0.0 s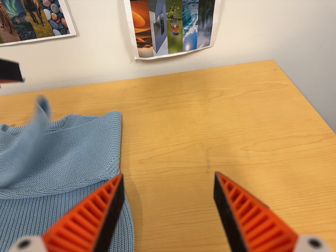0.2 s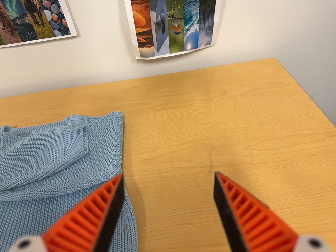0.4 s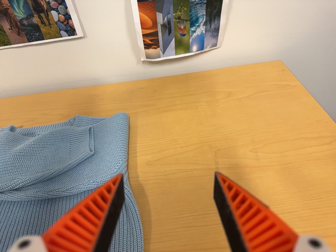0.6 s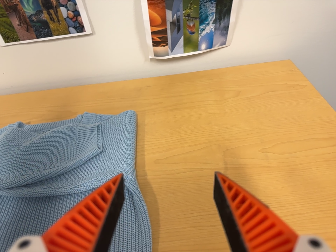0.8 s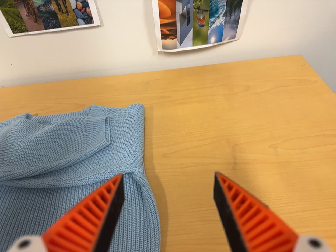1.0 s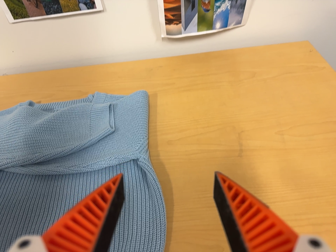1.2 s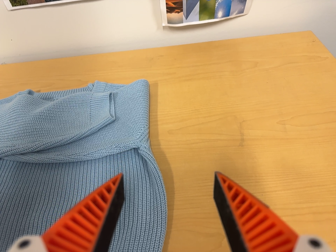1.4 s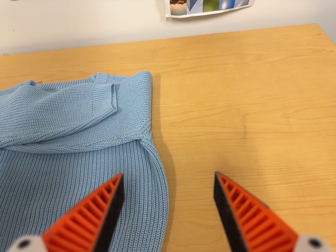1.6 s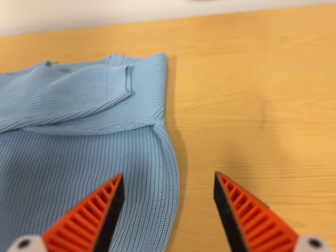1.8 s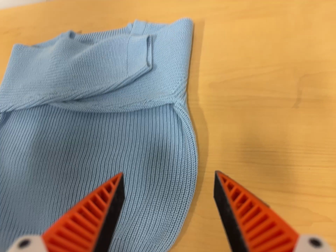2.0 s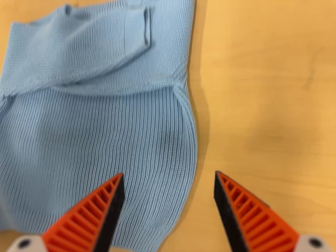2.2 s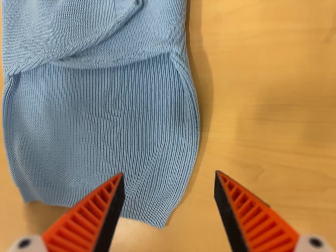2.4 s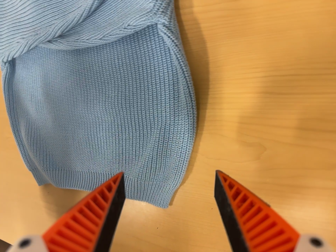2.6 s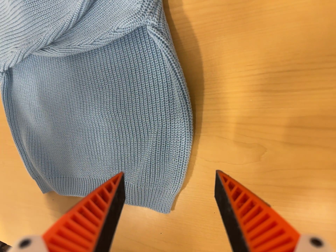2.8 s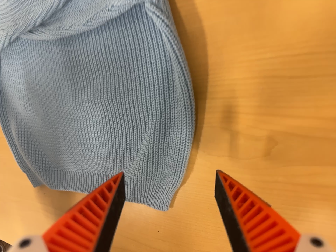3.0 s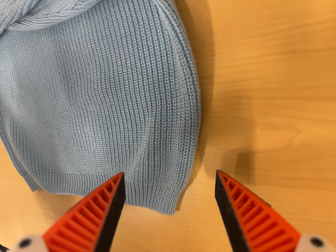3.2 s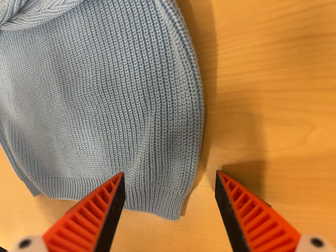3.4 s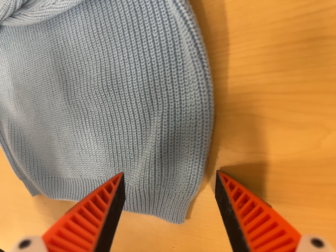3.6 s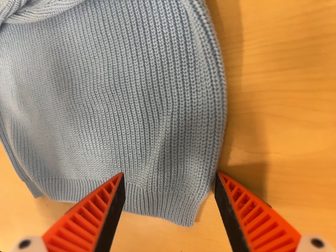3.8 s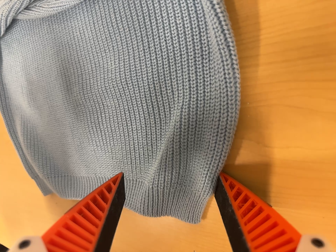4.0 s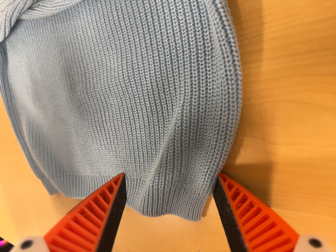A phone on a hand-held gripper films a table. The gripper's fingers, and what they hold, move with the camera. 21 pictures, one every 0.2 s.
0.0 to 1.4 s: The camera shifts only a little, or ends up much as it began.
1.4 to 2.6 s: The camera pans to its left by about 30 degrees. It travels to its right, toward the top of its view and forward, about 22 cm. Its aim tips toward the bottom of its view by about 45 degrees, and the scene shifts upward. It rolls about its line of sight by about 10 degrees, and the scene rotates counterclockwise.
2.6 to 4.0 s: The camera travels forward, about 10 cm, so what stands in front looms larger.
The film runs forward here.
